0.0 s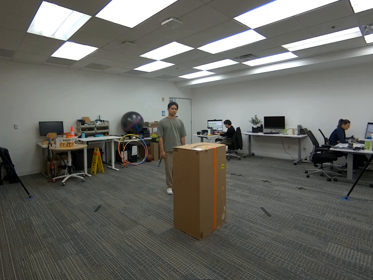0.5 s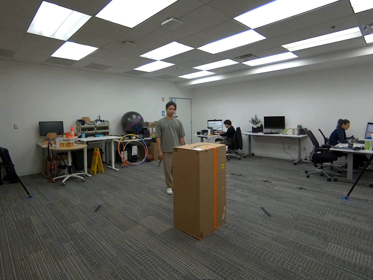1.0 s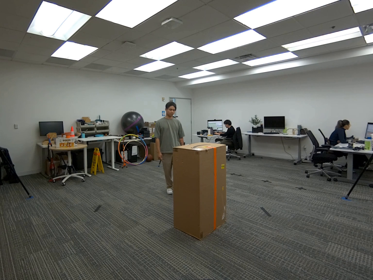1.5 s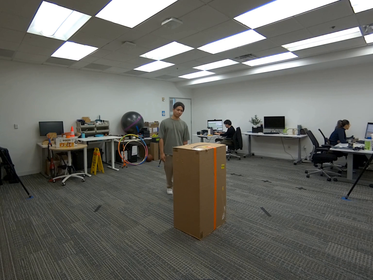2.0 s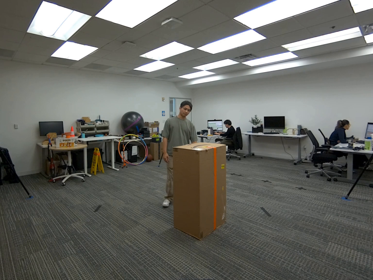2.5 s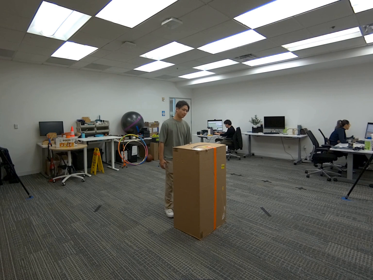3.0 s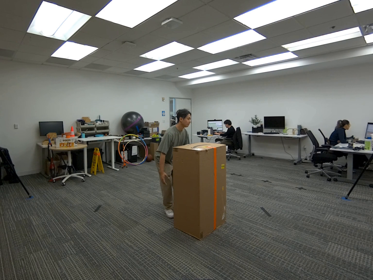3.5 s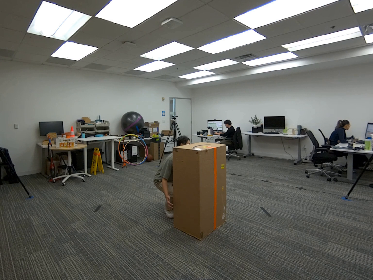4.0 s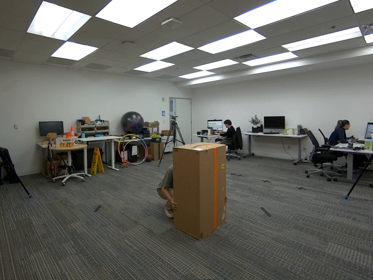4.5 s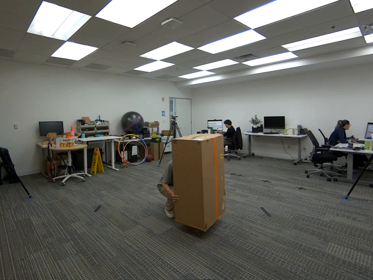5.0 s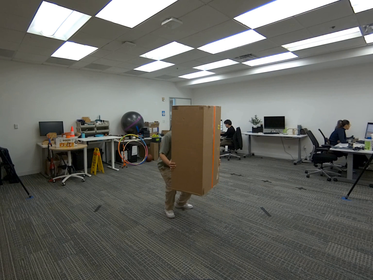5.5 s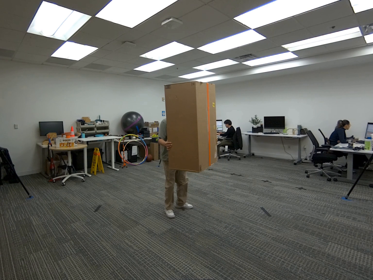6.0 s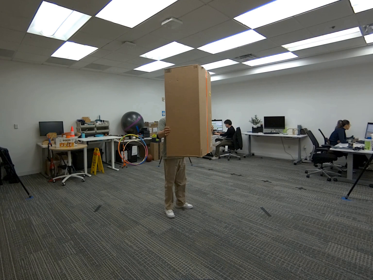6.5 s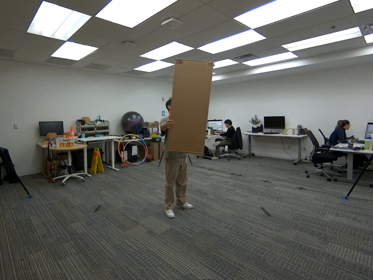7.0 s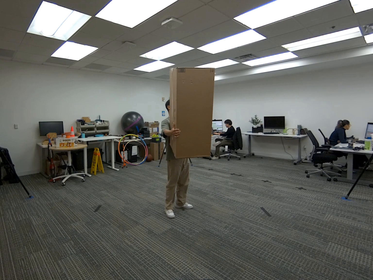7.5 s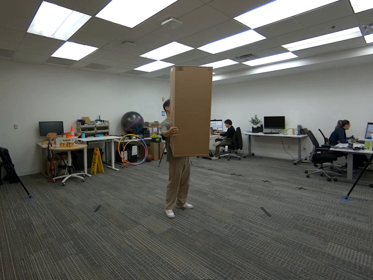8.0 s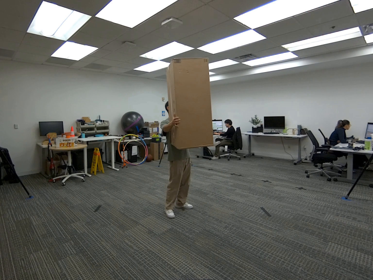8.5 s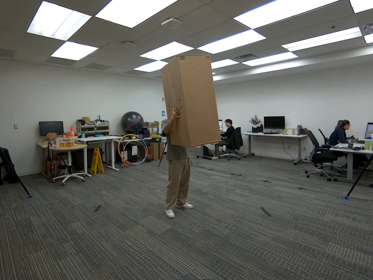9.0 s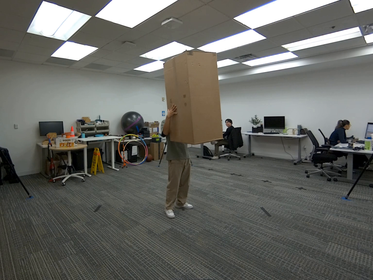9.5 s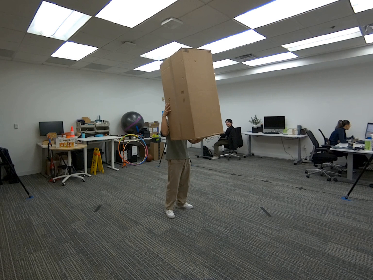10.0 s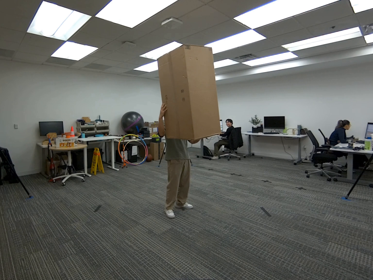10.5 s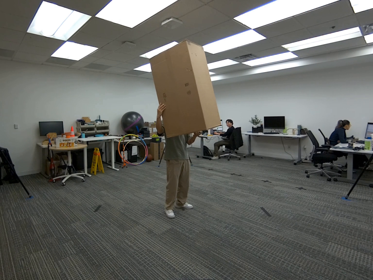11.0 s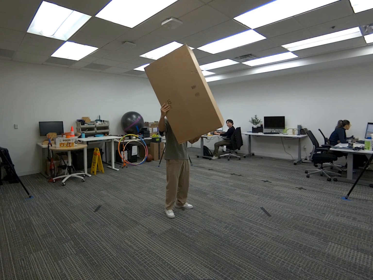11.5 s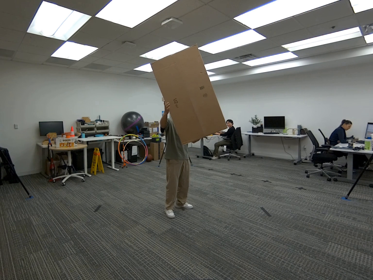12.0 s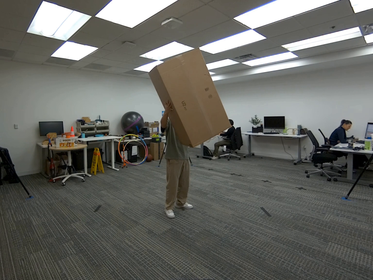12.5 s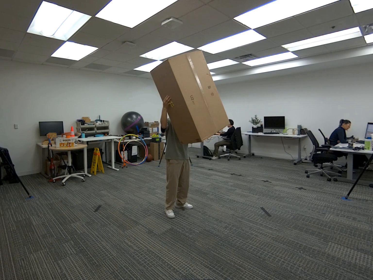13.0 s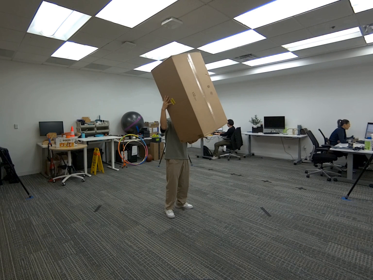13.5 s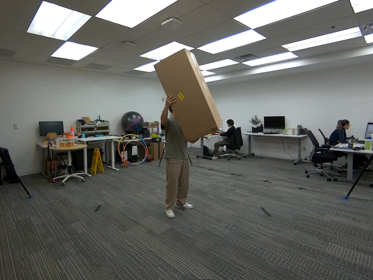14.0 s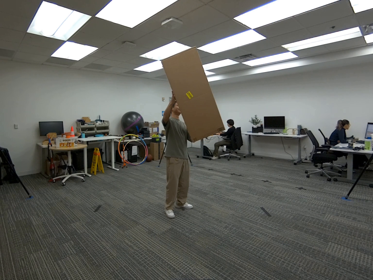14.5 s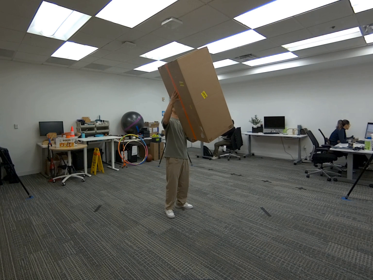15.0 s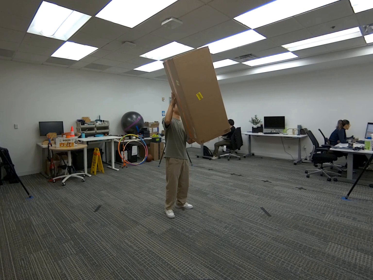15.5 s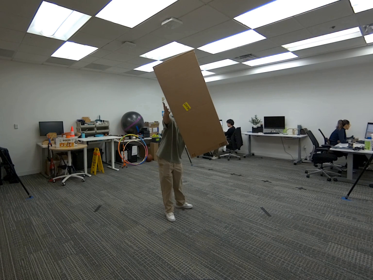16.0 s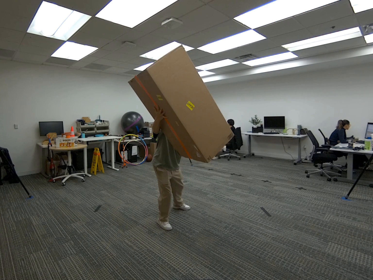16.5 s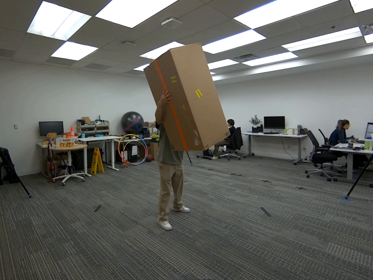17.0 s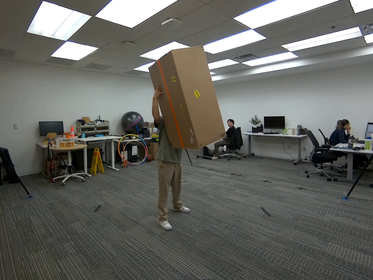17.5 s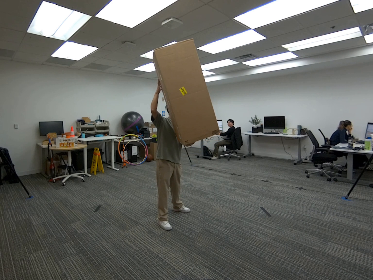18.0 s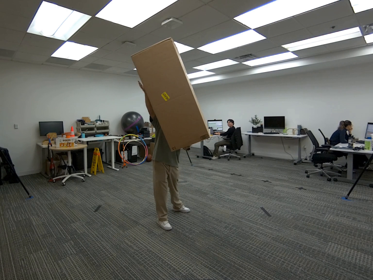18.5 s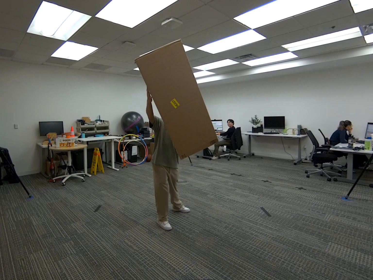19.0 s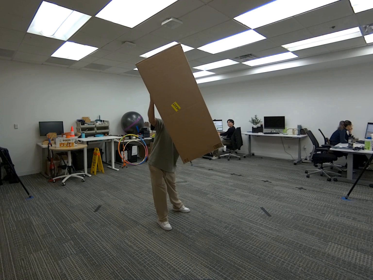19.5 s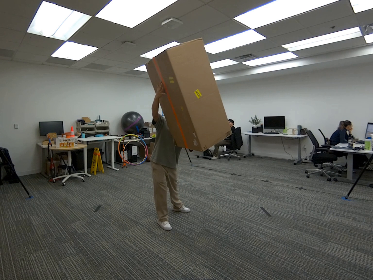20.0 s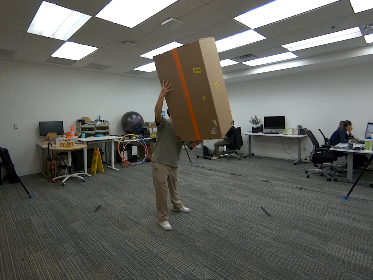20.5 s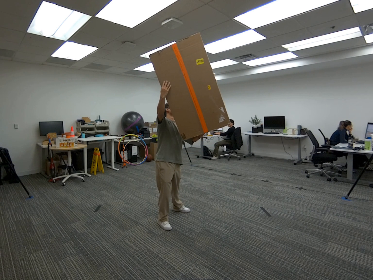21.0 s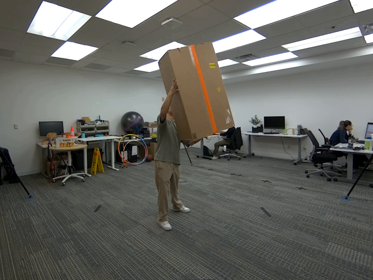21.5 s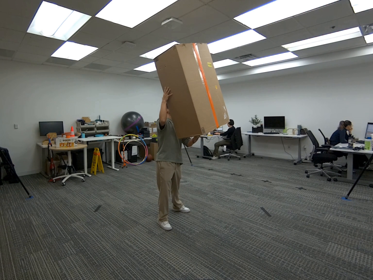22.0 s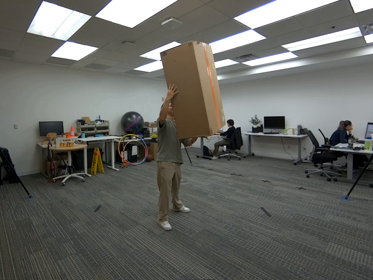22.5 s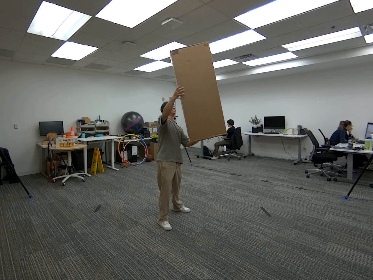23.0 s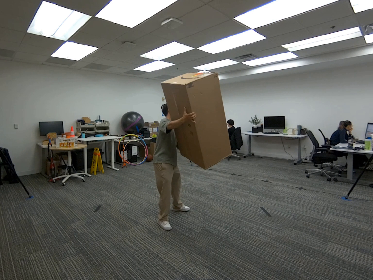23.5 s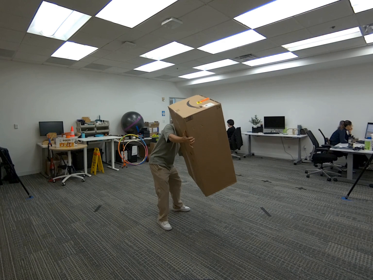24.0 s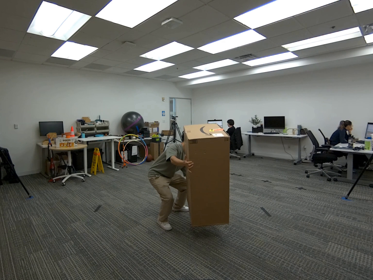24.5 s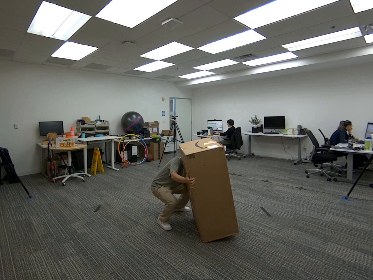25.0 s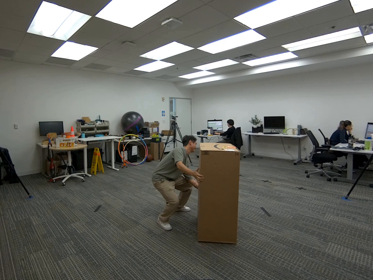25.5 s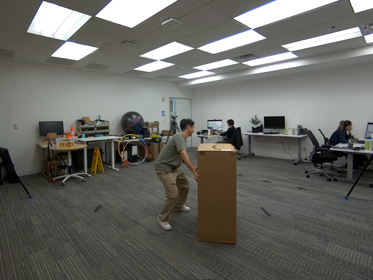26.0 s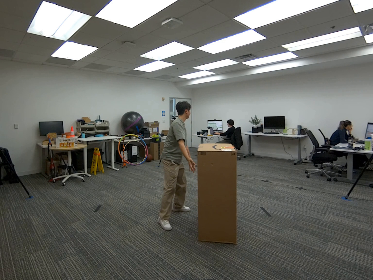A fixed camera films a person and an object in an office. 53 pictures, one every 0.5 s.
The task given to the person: Walk to the giant cardboard box on the ground and pick it up with both hands. Hold the box vertically in front of you and rotate it in place in midair. When you are finished, lower the box and place it back on the ground.
